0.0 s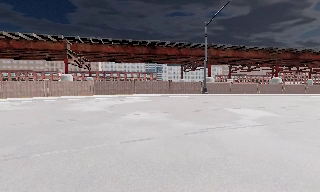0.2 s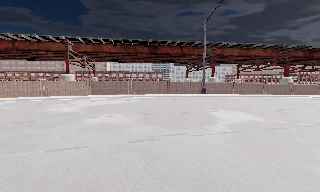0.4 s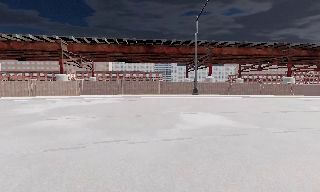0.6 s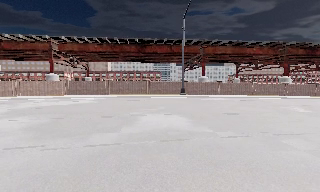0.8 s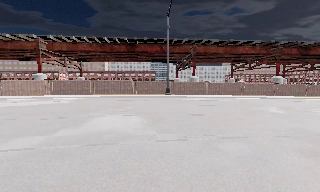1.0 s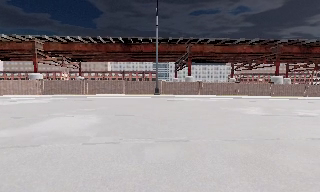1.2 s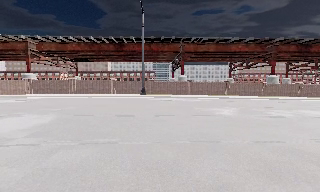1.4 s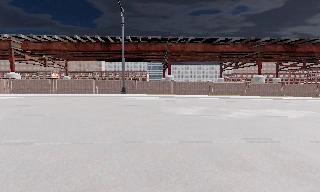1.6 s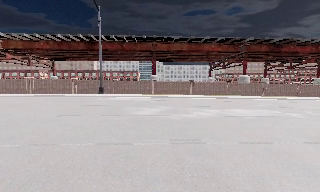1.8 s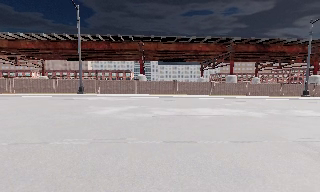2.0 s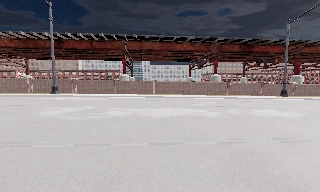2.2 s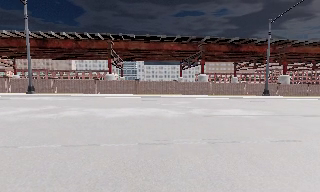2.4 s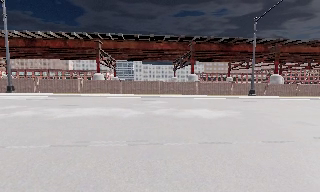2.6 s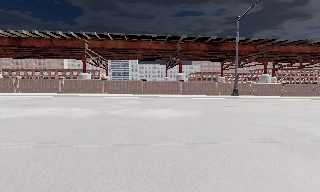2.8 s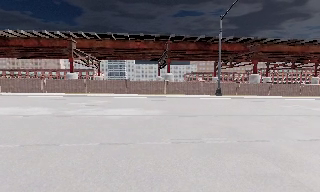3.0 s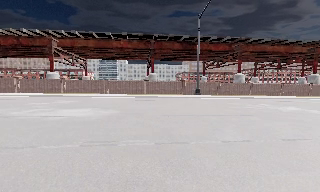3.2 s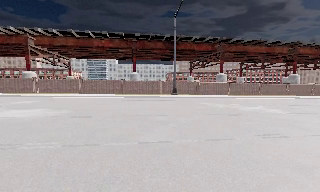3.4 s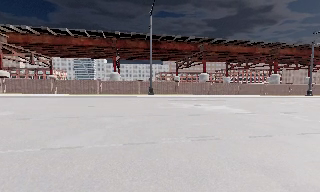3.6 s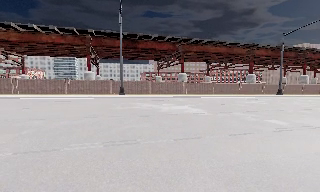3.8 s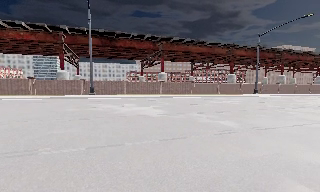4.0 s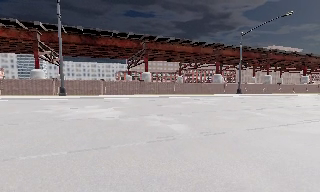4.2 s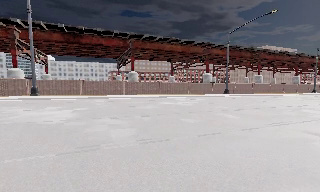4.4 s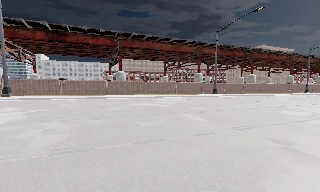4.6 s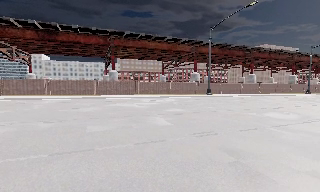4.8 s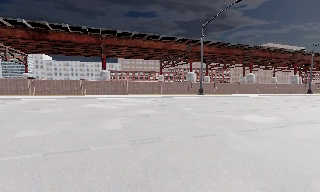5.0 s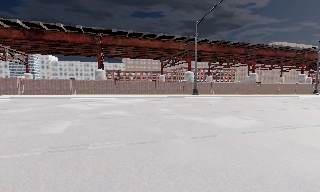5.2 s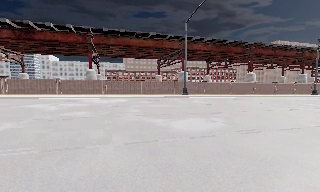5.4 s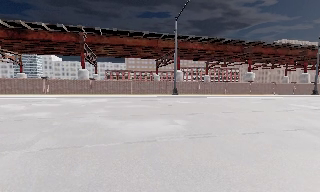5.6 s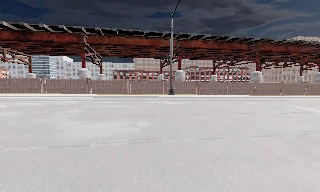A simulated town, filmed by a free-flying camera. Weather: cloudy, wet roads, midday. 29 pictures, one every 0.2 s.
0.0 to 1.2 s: The camera pans to its left, which is counterclockwise from overhead, by about 10 degrees. It travels to its right, about 13 m, so close, fixed things drift to the left.
1.2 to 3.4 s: The camera pans to its right, which is clockwise from overhead, by about 10 degrees. It travels to its right, about 25 m, so close, fixed things drift to the left.
3.4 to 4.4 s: The camera swings to its right by about 10 degrees, and the scene slides to the left. It travels to its right, about 11 m, so close, fixed things drift to the left.
4.4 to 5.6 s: The camera pans to its left, which is counterclockwise from overhead, by about 10 degrees. It travels to its right, about 13 m, so close, fixed things drift to the left.
The film runs forward here.
